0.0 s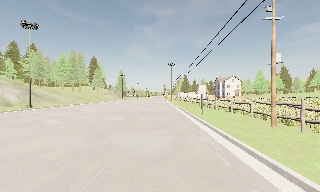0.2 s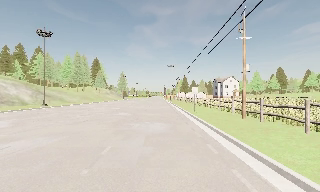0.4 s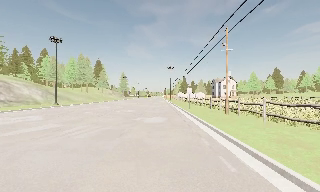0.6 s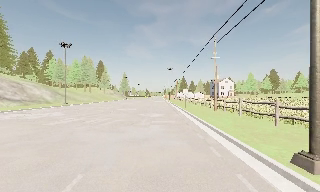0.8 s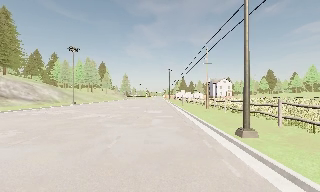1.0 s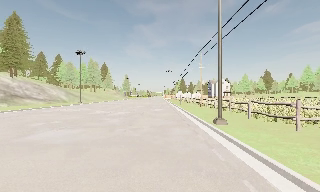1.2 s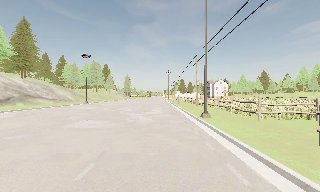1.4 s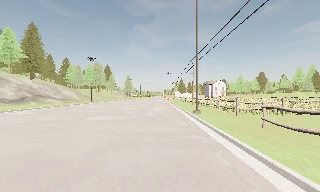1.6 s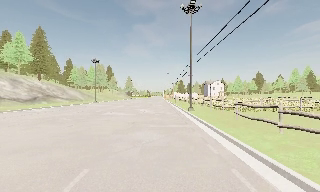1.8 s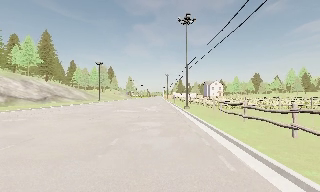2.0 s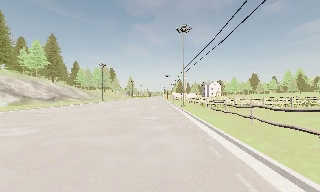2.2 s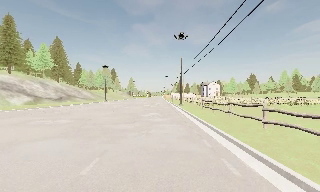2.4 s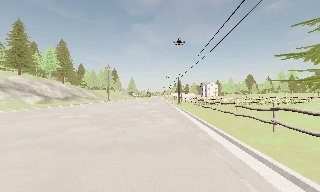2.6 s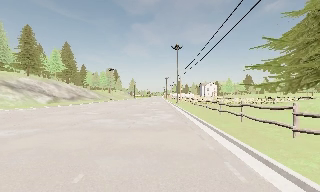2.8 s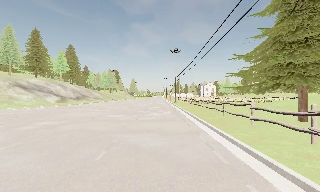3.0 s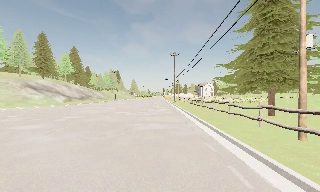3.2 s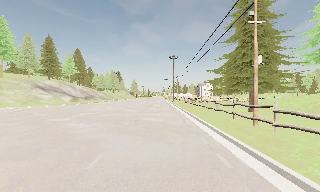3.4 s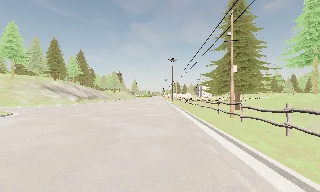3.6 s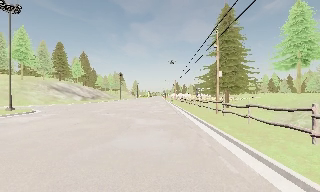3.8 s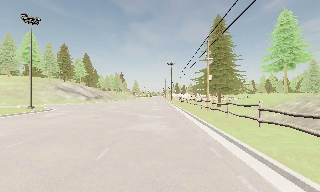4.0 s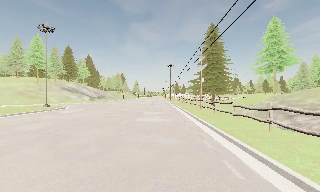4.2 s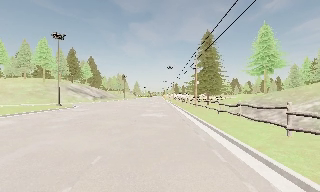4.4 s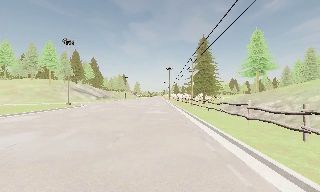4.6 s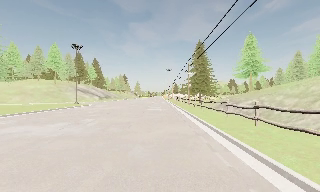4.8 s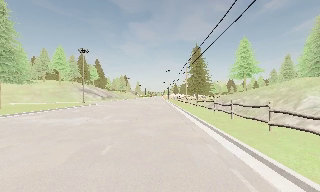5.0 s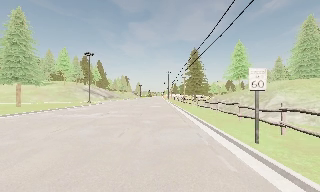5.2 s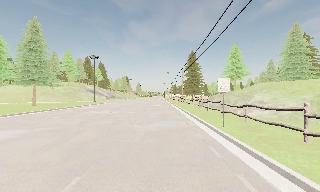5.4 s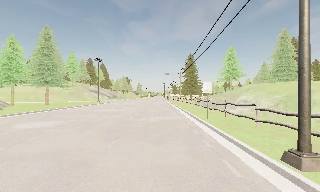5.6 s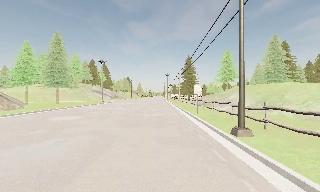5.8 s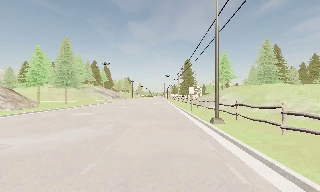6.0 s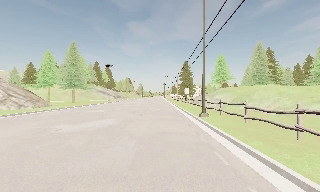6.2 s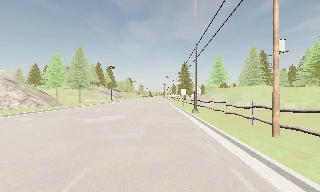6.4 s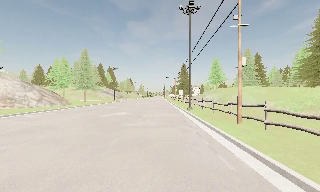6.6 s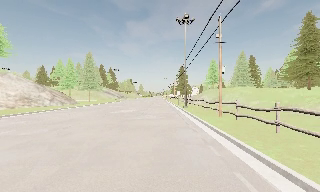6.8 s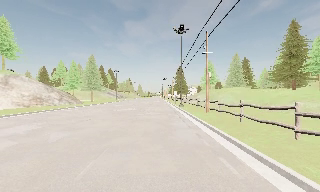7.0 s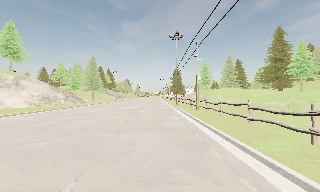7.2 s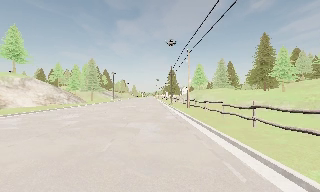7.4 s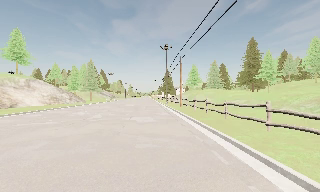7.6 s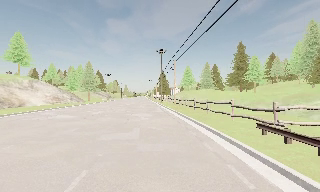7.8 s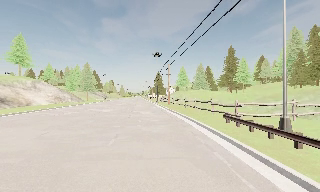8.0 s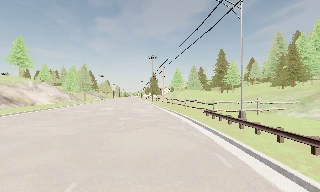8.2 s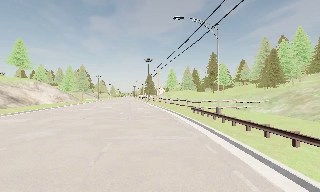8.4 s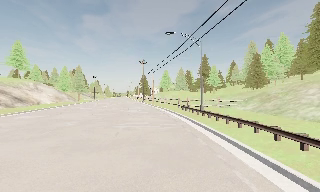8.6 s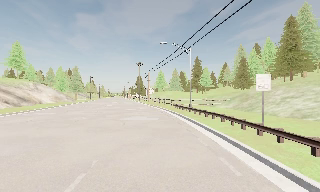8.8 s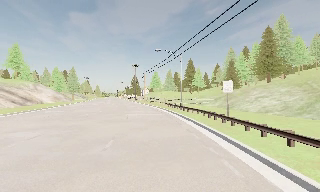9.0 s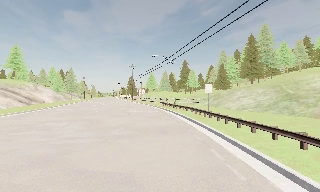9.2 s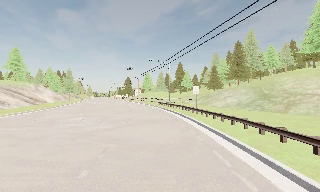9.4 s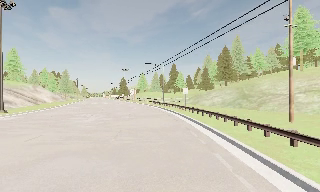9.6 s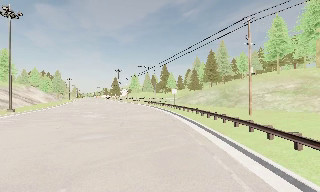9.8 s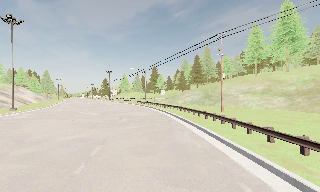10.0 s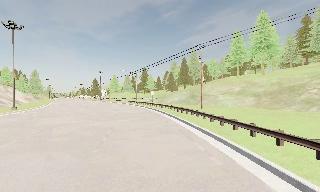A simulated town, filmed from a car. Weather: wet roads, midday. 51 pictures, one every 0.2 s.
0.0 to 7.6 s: The camera travels backward, about 110 m, so what stands in front gets smaller.
7.6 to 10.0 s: The camera pans to its right, which is clockwise from overhead, by about 25 degrees. It travels backward, about 35 m, so what stands in front gets smaller.
The film runs backward here.
